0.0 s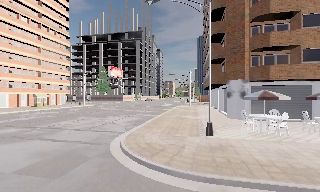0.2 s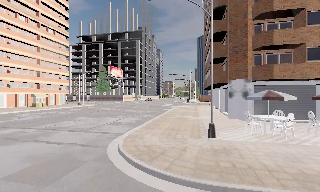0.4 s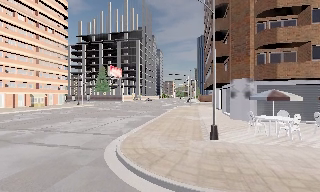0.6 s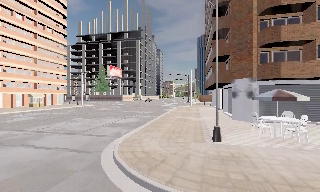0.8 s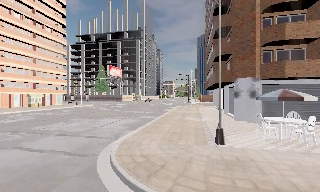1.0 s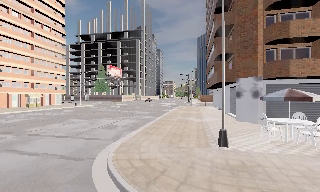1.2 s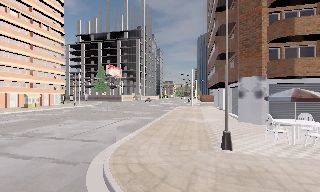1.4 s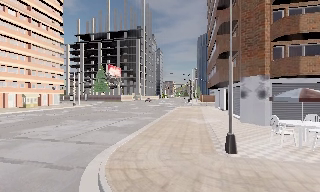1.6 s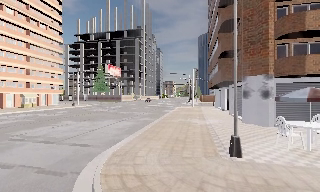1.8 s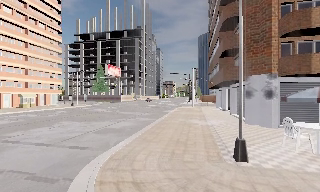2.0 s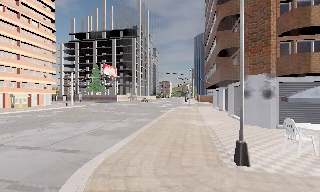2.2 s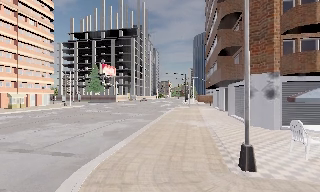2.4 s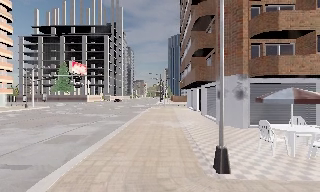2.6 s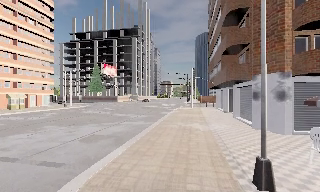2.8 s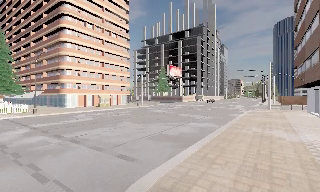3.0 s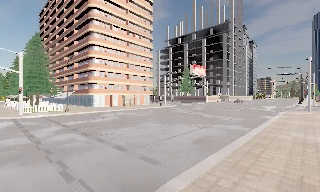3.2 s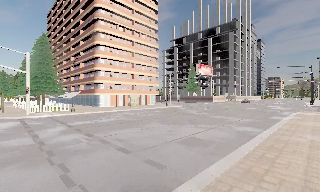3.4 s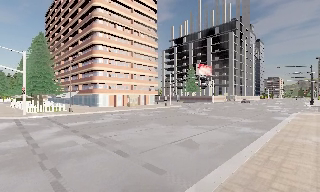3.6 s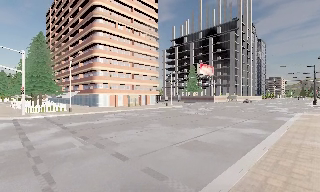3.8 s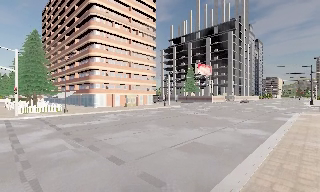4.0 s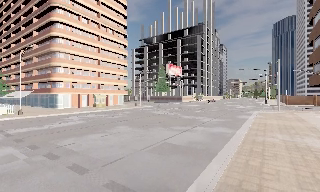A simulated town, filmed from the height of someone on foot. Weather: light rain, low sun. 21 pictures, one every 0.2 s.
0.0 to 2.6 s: The camera travels forward, about 5 m, so what stands in front looms larger.
2.6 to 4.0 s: The camera pans to its left, which is counterclockwise from overhead, by about 20 degrees. It travels forward, about 2.5 m, so what stands in front looms larger.
The film runs forward here.
